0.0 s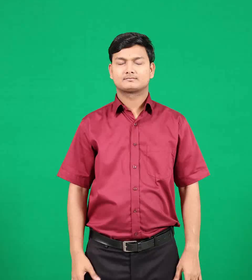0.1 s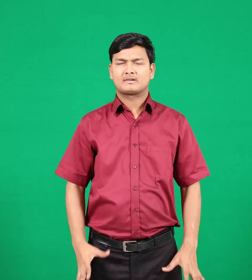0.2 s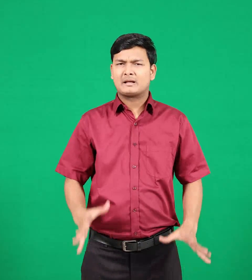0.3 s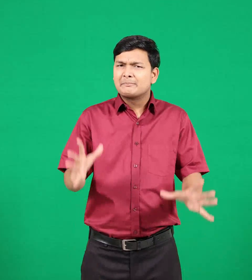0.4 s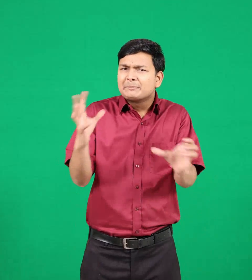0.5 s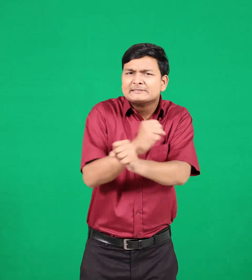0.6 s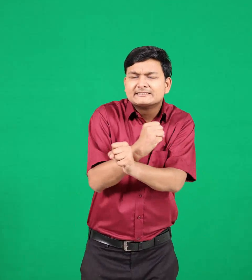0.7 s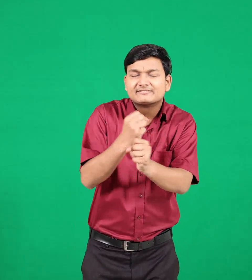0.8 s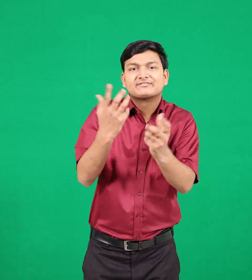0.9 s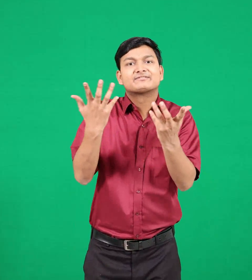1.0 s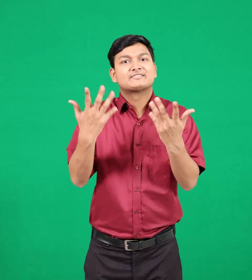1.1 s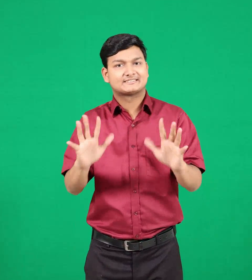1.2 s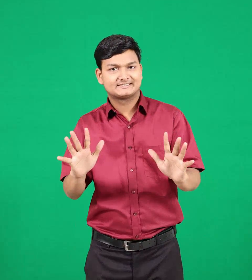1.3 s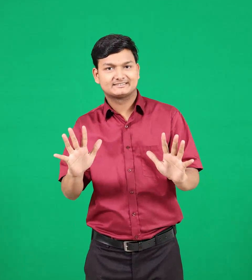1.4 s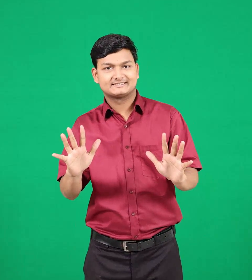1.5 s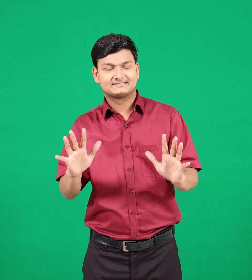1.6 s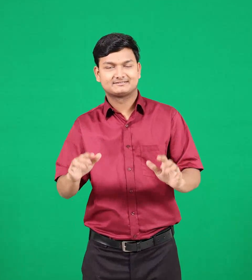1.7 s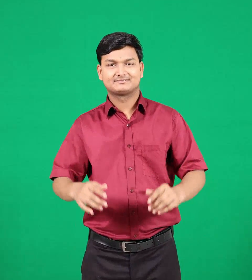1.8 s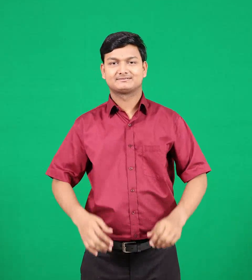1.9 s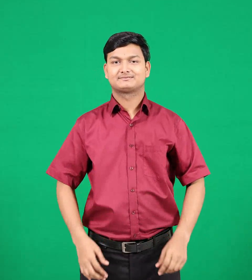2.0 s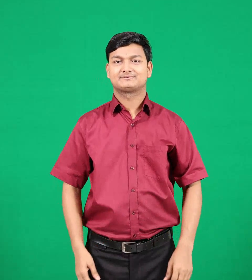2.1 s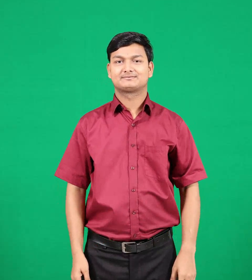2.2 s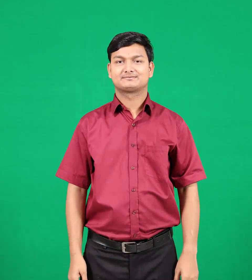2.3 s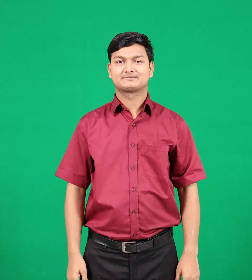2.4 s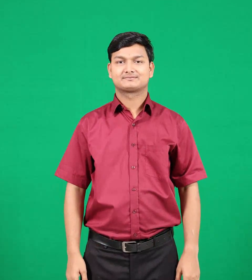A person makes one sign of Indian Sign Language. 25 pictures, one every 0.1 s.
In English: missed
